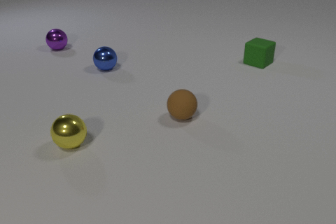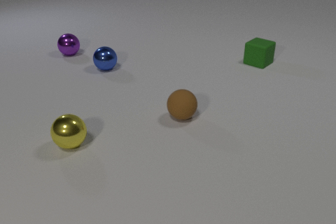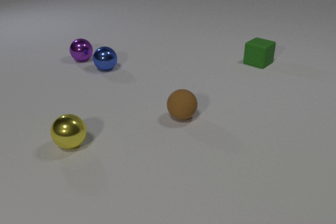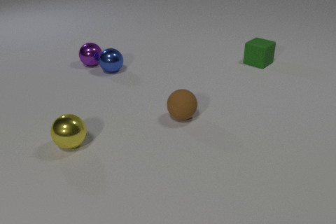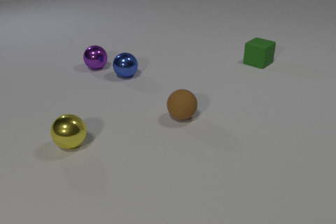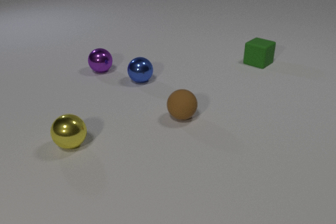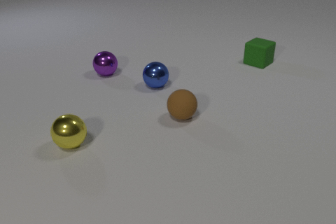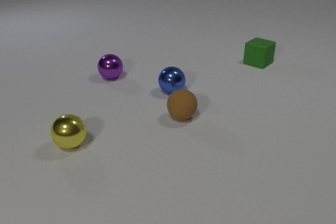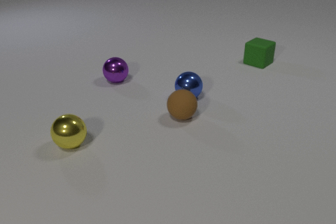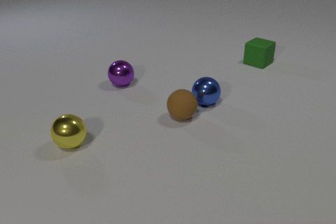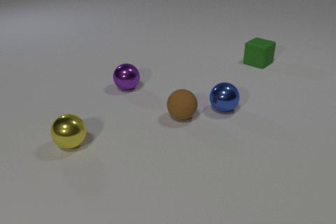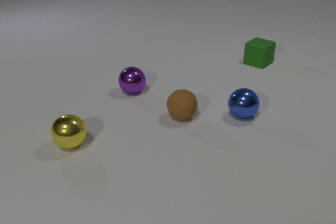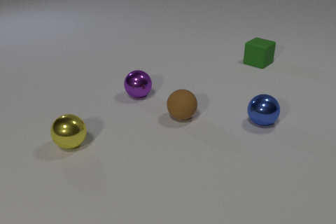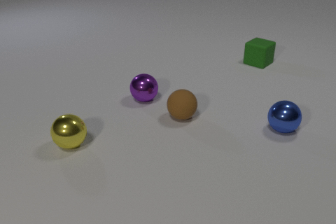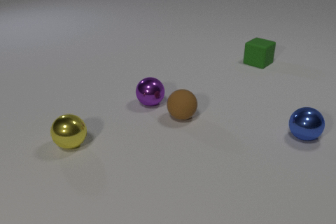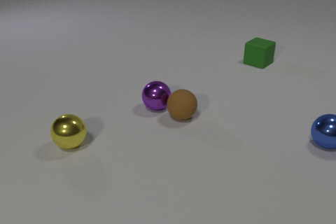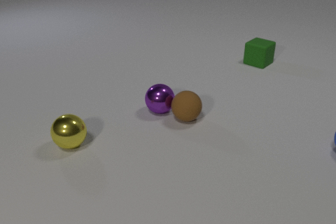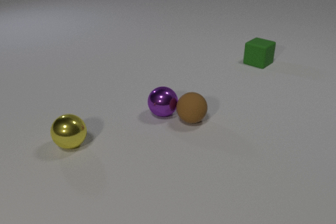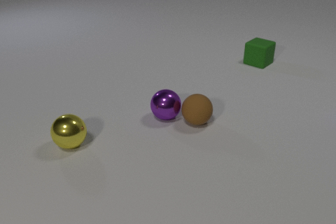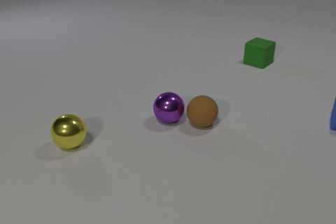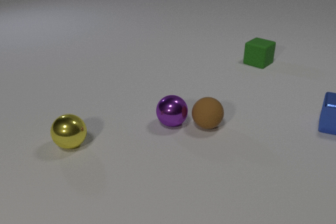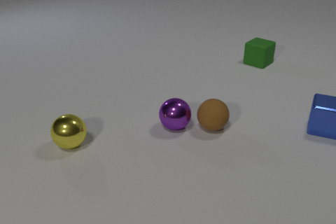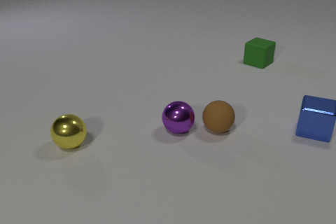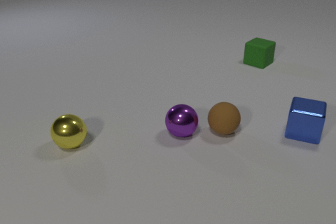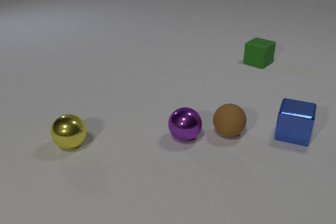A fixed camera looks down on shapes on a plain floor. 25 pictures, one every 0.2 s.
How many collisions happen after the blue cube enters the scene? 0.
How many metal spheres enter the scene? 0.
What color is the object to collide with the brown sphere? purple.
0.0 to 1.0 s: The purple metal sphere rolls toward the camera and to the right. The blue metal sphere rolls to the right and toward the camera. The purple metal sphere and the blue metal sphere collide.
1.0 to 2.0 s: The purple metal sphere rolls toward the camera and to the right. The blue metal sphere rolls to the right and toward the camera.
2.0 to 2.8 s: The purple metal sphere rolls toward the camera and to the right. The blue metal sphere rolls to the right and toward the camera.
2.8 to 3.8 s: The purple metal sphere rolls toward the camera and to the right. The blue metal sphere rolls to the right, leaves at the right edge. The brown rubber sphere rolls to the right and toward the camera. The blue metal cube comes in at the right edge. The purple metal sphere and the brown rubber sphere collide.
3.8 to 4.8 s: The purple metal sphere rolls toward the camera and to the right. The brown rubber sphere rolls to the right and toward the camera. The blue metal cube slides to the left and toward the camera.
